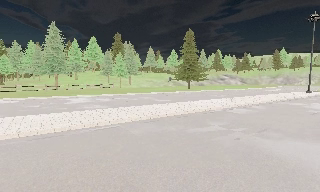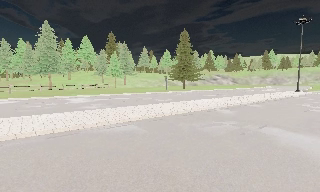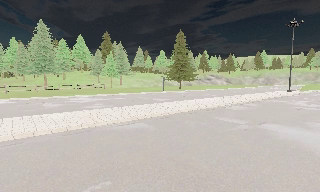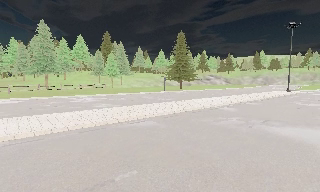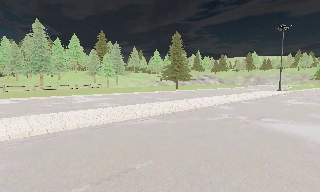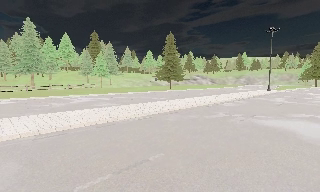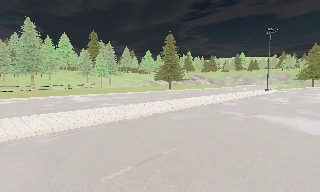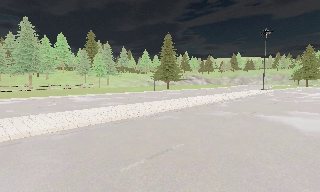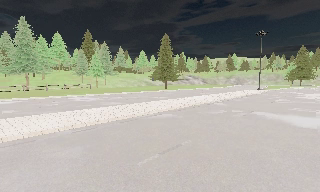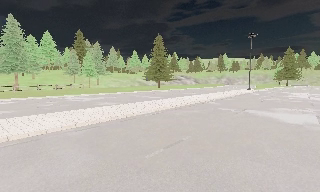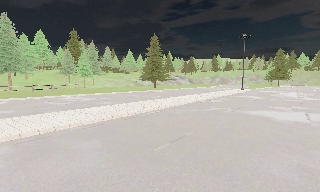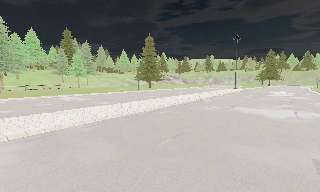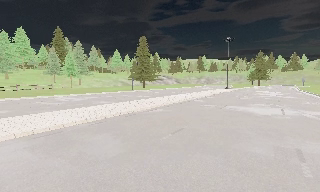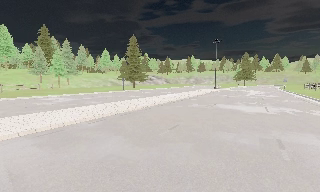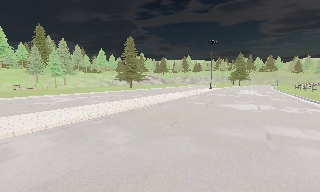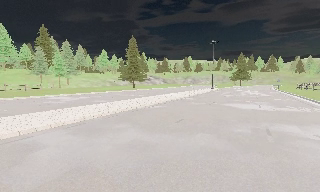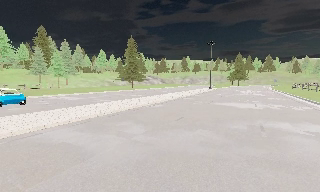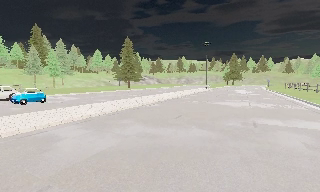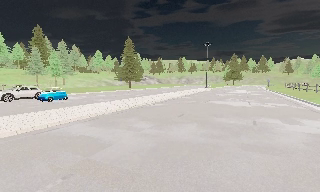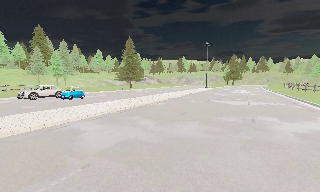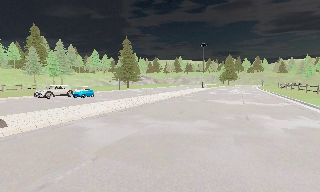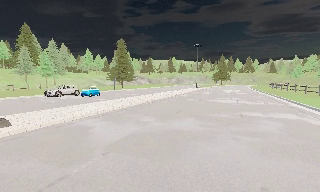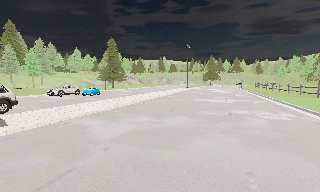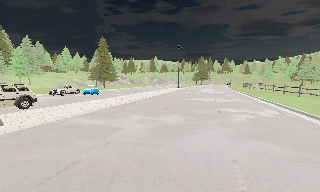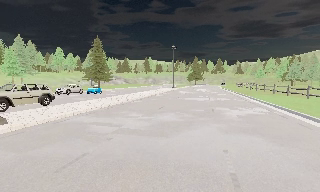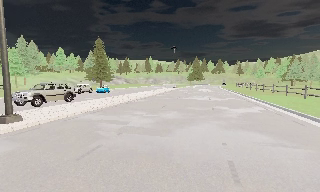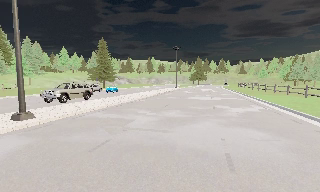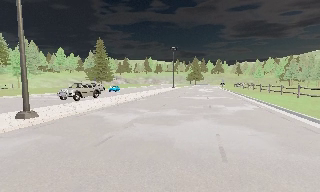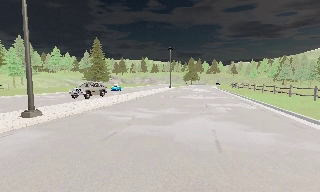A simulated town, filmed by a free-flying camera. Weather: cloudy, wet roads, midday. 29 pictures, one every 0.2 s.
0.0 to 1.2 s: The camera pans to its right, which is clockwise from overhead, by about 10 degrees. It travels to its left and backward, about 3.5 m.
1.2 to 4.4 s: The camera pans to its right, which is clockwise from overhead, by about 25 degrees. It travels backward and to its left, about 8 m, so what stands in front gets smaller.
4.4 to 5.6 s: The camera travels backward, about 3 m, so what stands in front gets smaller.
The film runs backward here.
